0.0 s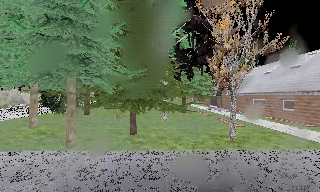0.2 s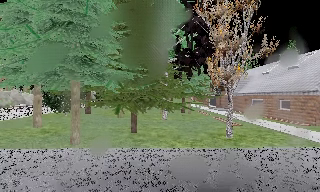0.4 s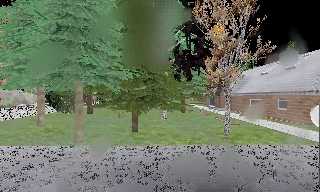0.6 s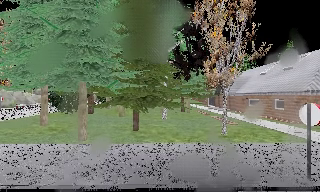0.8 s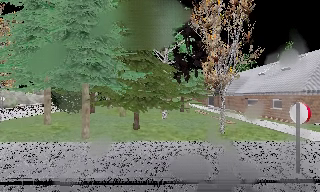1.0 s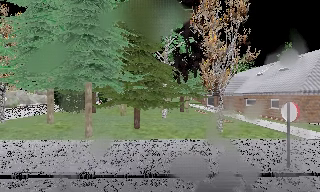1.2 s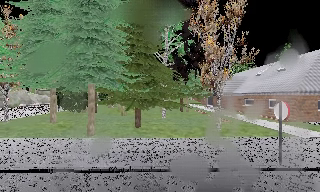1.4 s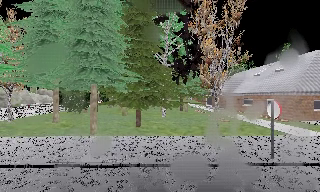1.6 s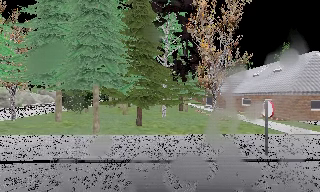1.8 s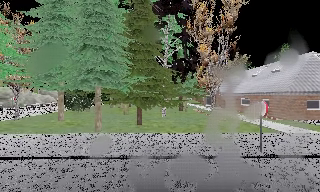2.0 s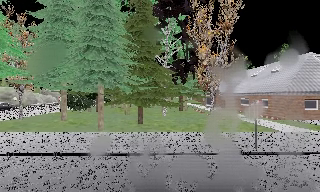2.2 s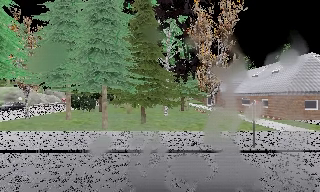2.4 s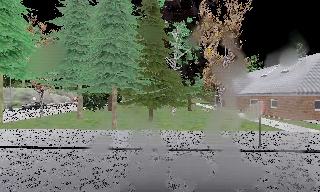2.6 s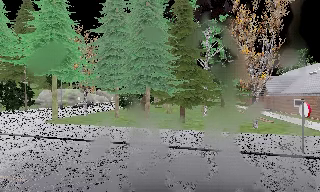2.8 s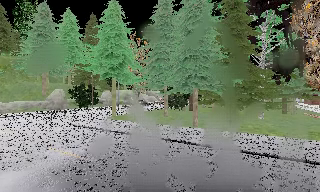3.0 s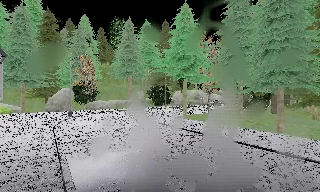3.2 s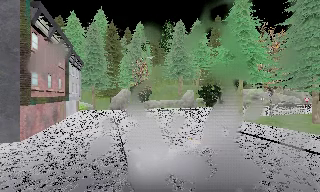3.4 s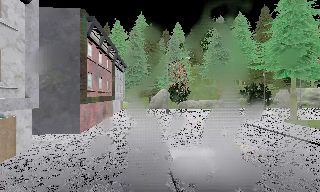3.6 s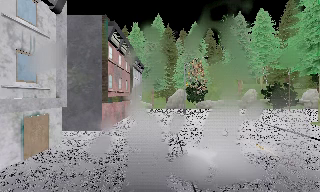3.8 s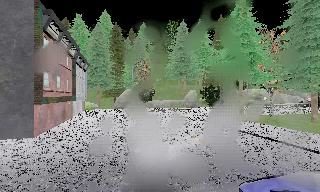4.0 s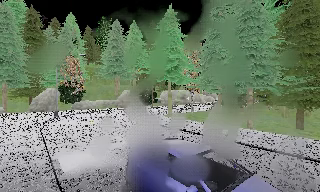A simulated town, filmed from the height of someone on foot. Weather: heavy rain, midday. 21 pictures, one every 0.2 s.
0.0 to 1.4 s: The camera travels backward, about 2.5 m, so what stands in front gets smaller.
1.4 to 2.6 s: The scene slides to the right, as the camera pans about 15 degrees to its left. It travels backward, about 2 m, so what stands in front gets smaller.
2.6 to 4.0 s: The camera swings to its left by about 35 degrees, and the scene slides to the right. It travels backward, about 2 m. It loses speed.
The film runs backward here.
